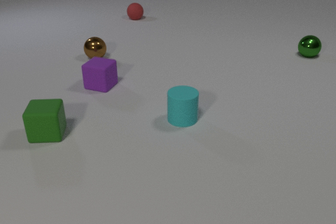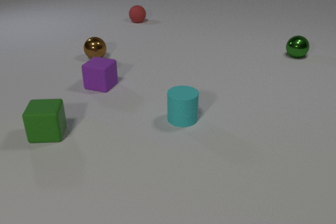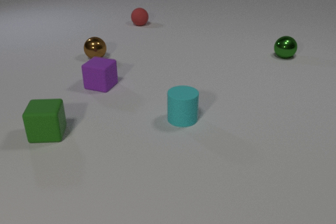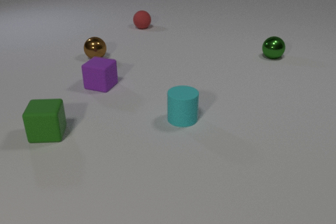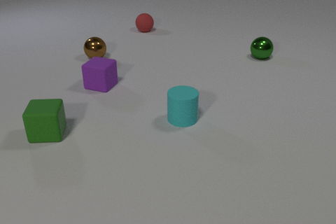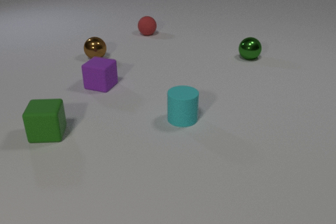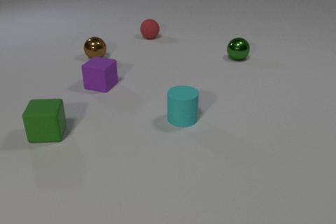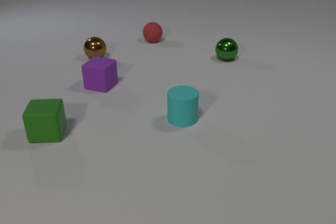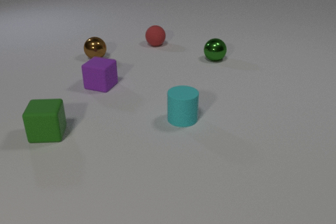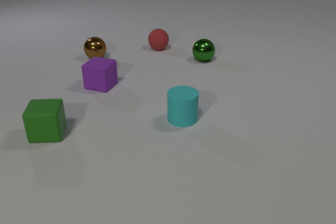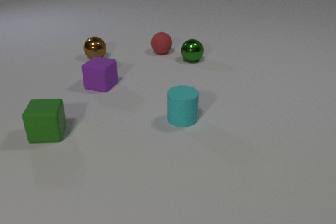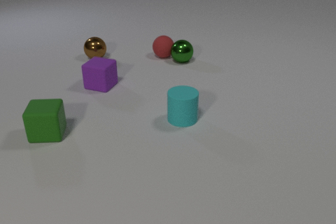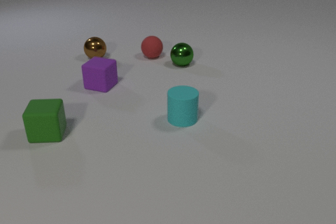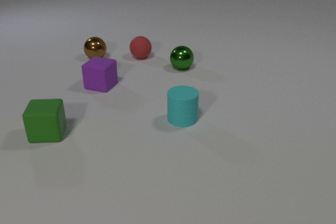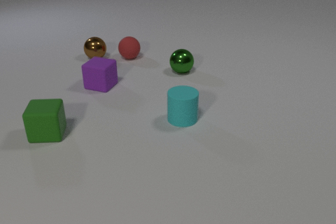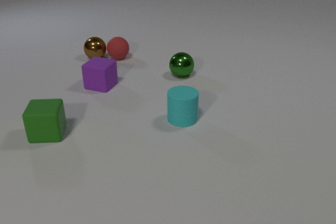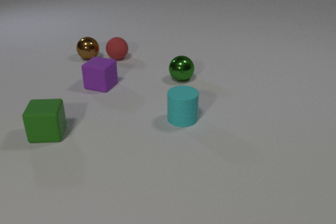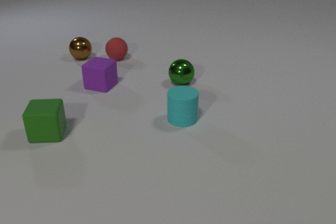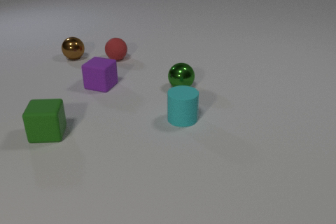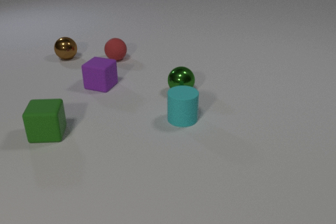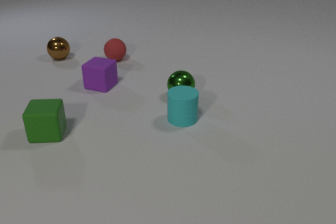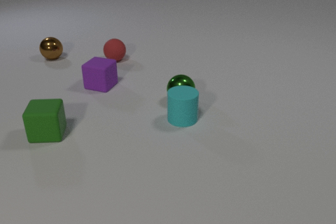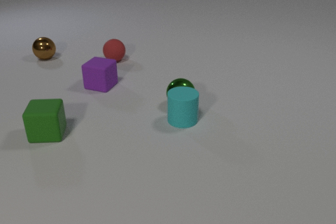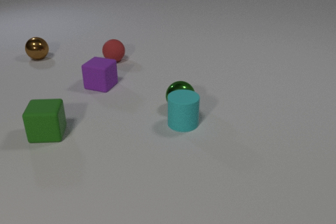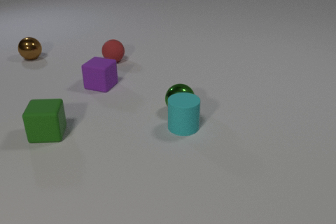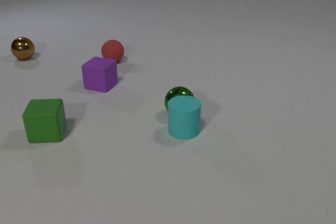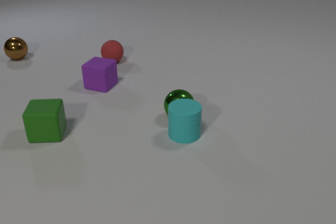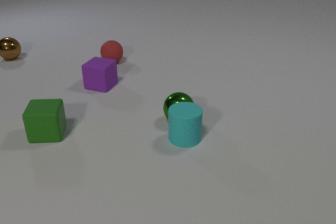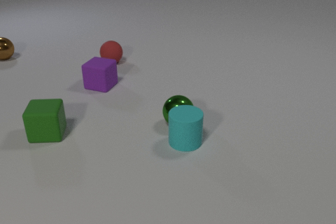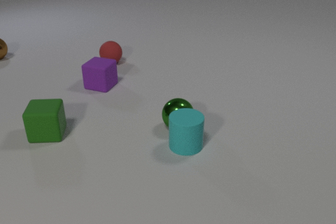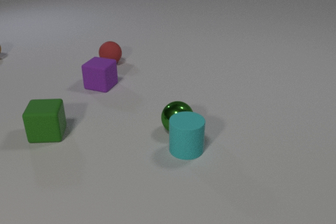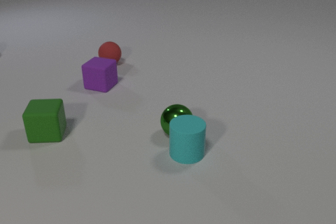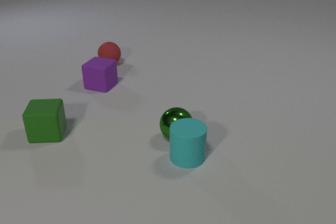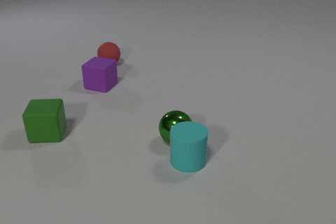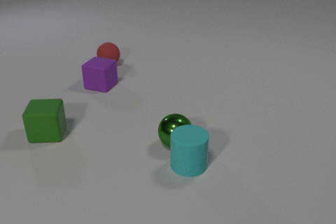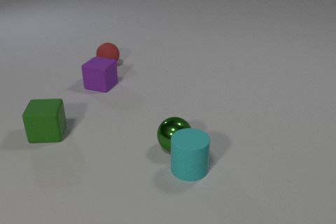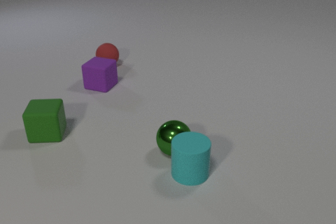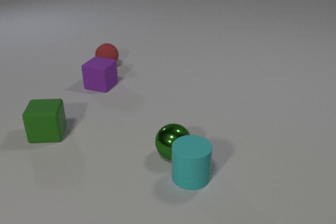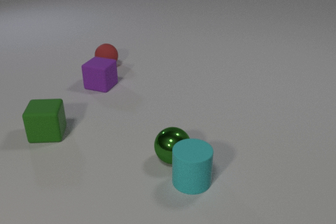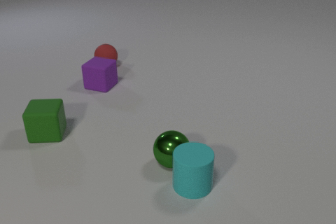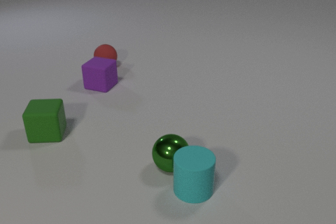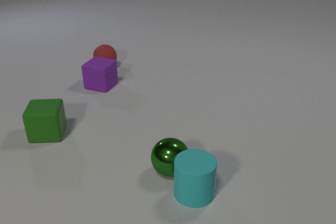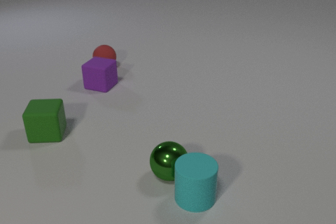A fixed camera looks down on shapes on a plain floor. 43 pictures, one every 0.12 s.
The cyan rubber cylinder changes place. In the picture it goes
toward the camera.
The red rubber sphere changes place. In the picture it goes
toward the camera.
0.00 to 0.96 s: The green metal sphere rolls to the left. The red rubber sphere rolls toward the camera.
0.96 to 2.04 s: The green metal sphere rolls toward the camera and to the left. The red rubber sphere rolls to the left and toward the camera. The brown metal sphere rolls to the left. The green metal sphere and the red rubber sphere collide. The red rubber sphere and the brown metal sphere collide.
2.04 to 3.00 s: The green metal sphere rolls toward the camera. The red rubber sphere rolls toward the camera. The cyan rubber cylinder slides toward the camera. The brown metal sphere rolls to the left. The green metal sphere and the cyan rubber cylinder collide.
3.00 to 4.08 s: The green metal sphere rolls toward the camera. The red rubber sphere rolls toward the camera. The cyan rubber cylinder slides toward the camera. The brown metal sphere rolls to the left, leaves at the left edge.
4.08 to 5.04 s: The green metal sphere rolls toward the camera. The red rubber sphere rolls toward the camera. The cyan rubber cylinder slides toward the camera.
How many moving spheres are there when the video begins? 2.
What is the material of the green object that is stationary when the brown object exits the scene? rubber.
How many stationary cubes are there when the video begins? 2.
